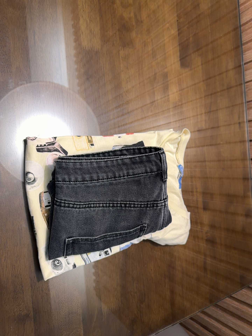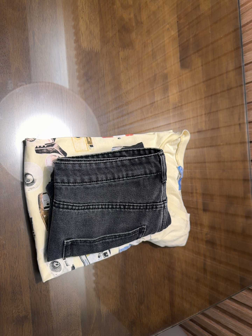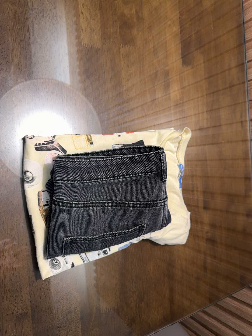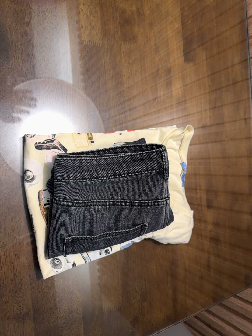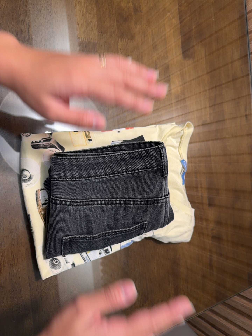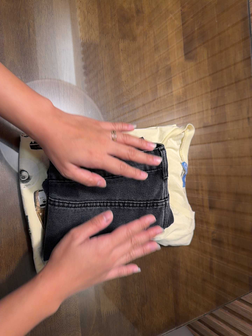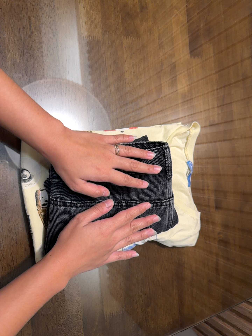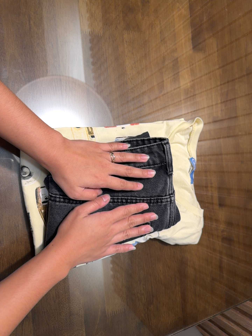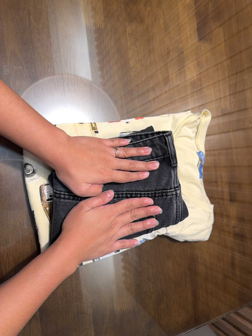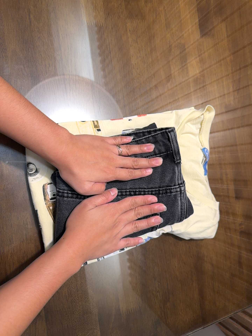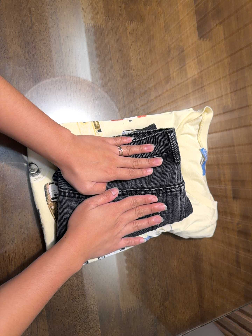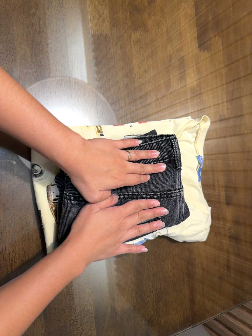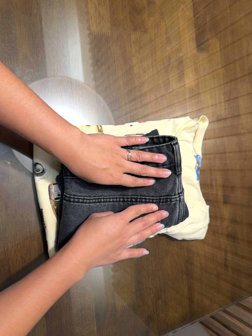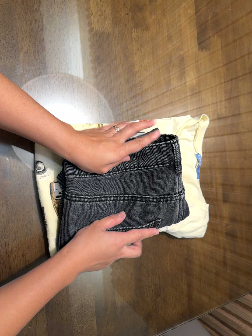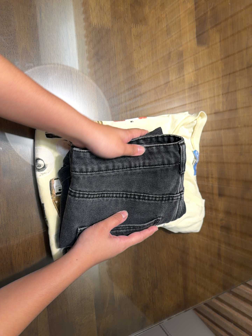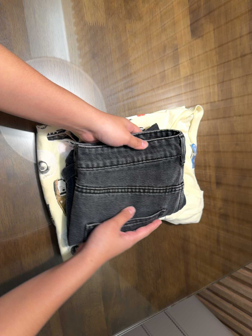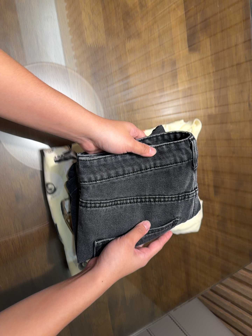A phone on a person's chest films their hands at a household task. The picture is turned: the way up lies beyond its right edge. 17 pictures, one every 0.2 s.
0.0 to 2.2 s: The camera shifts only a little, or ends up much as it began.
2.2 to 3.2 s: The camera travels toward the top of its view, about 9 cm.
The film runs backward here.
